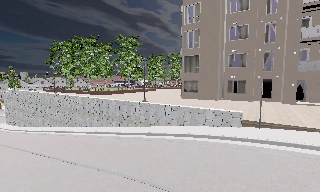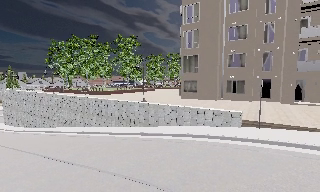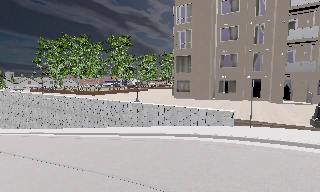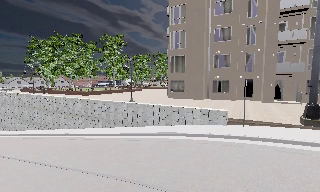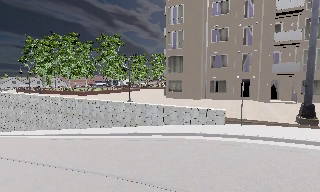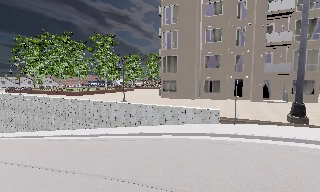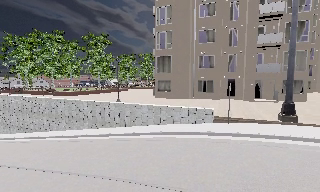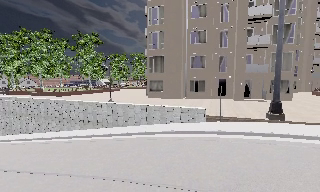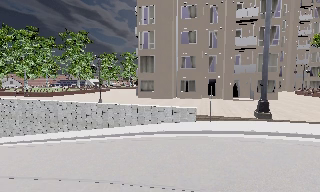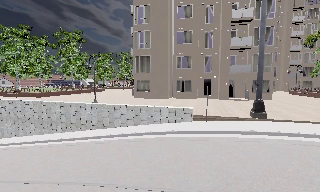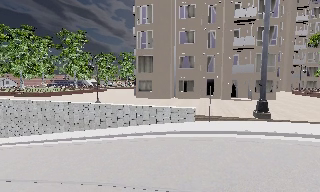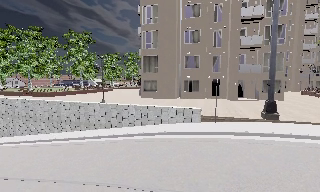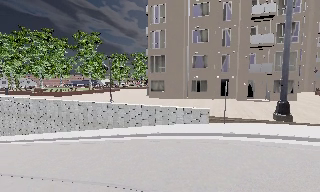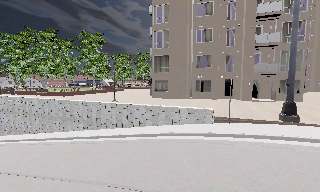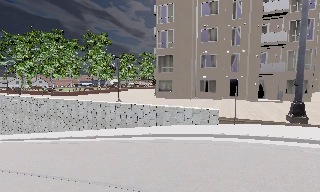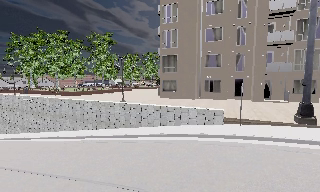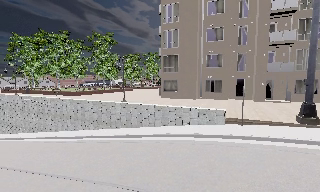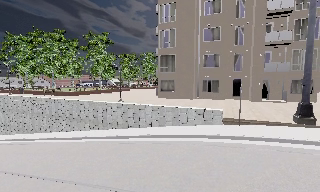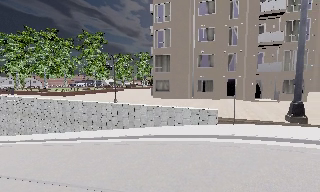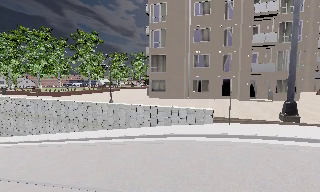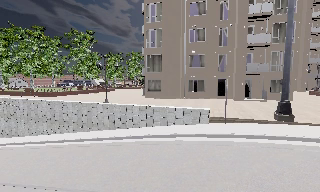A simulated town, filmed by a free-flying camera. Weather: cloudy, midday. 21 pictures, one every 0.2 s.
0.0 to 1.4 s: The scene slides to the left, as the camera pans about 15 degrees to its right.
1.4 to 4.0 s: The camera travels forward, about 1 m, so what stands in front looms larger.
The film runs forward here.
